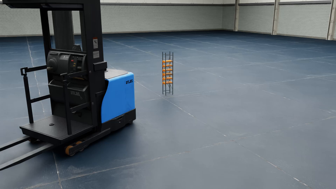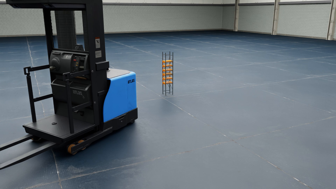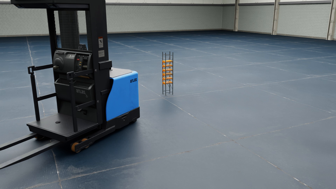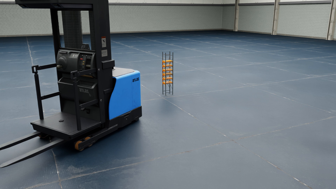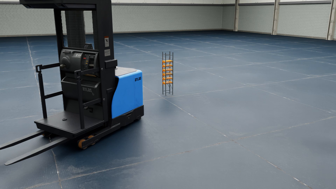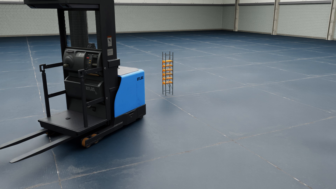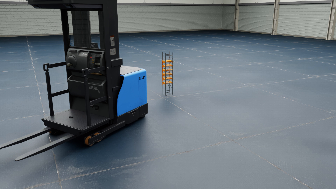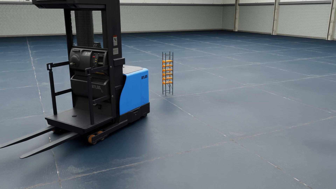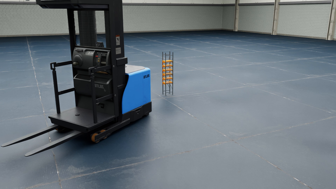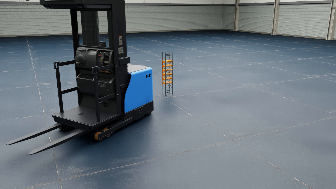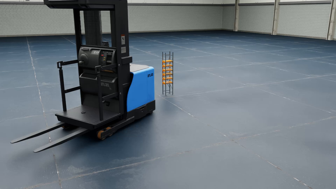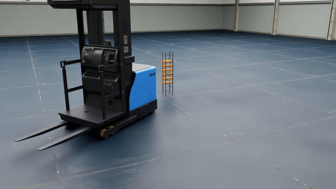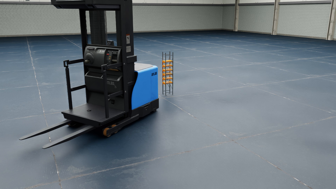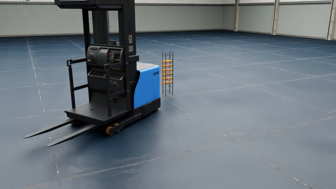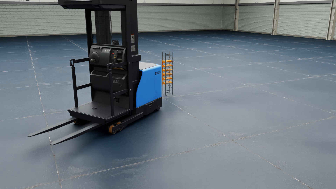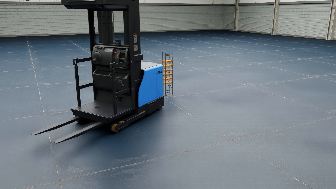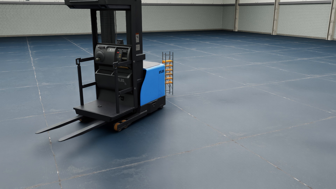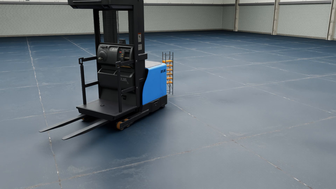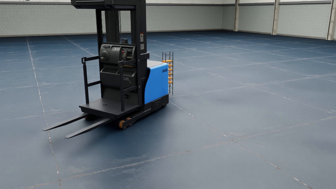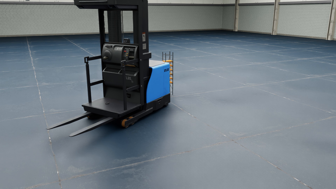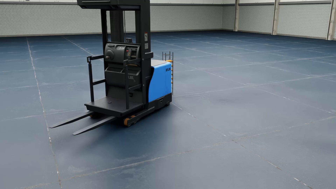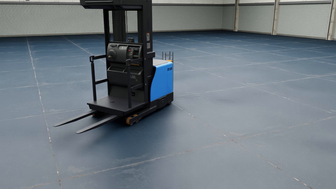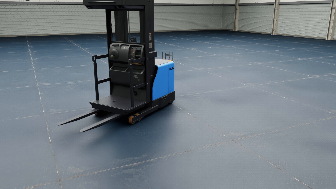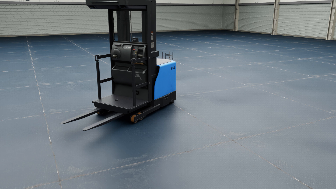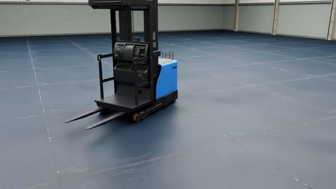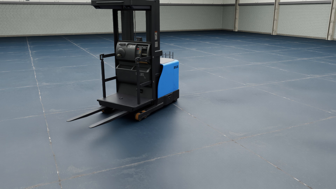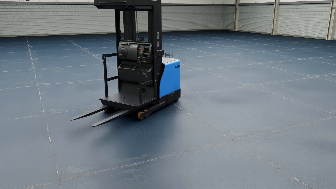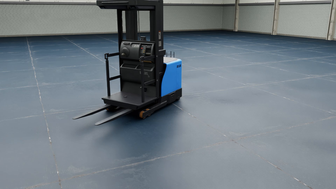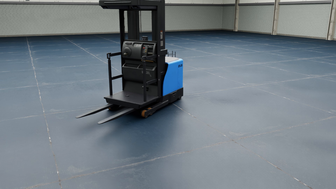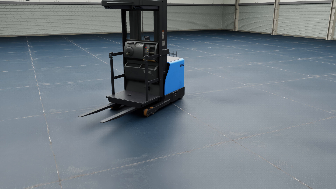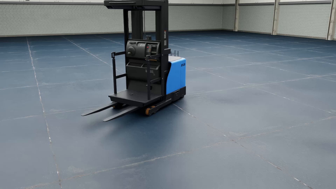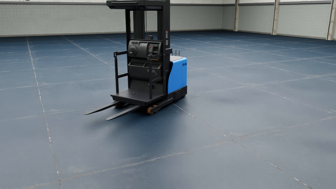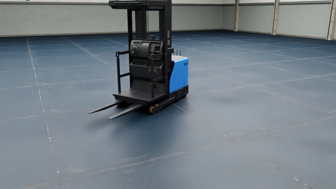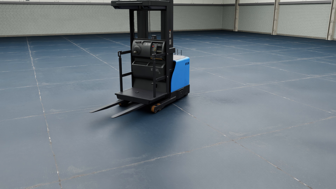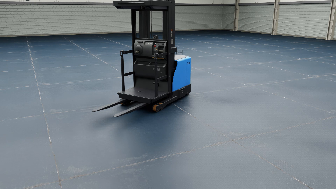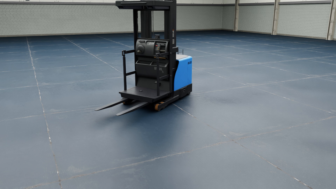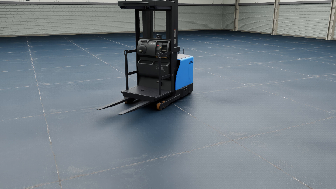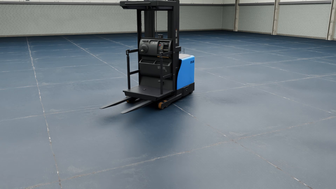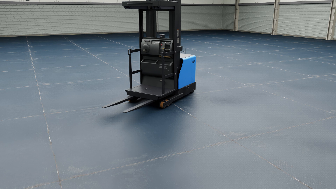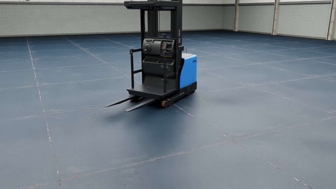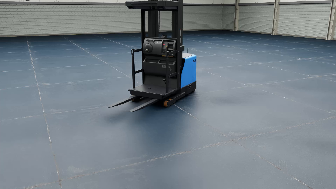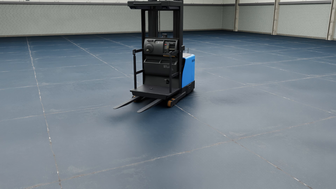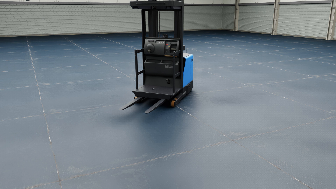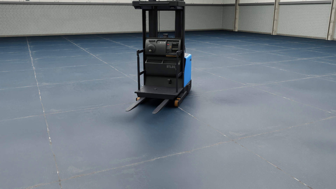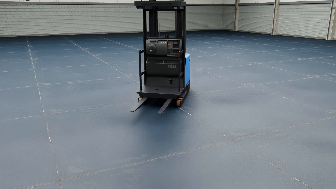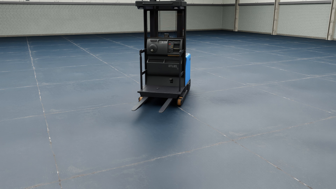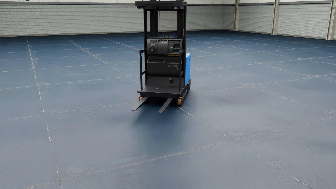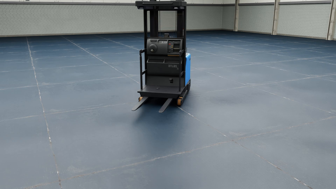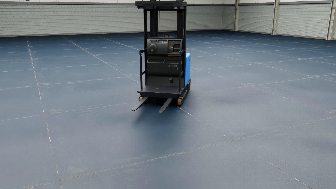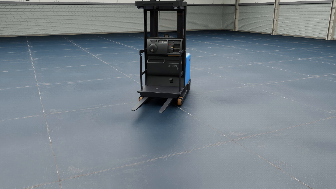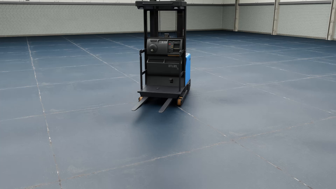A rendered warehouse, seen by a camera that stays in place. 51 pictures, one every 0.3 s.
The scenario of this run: A forklift runs into an object in its way.
